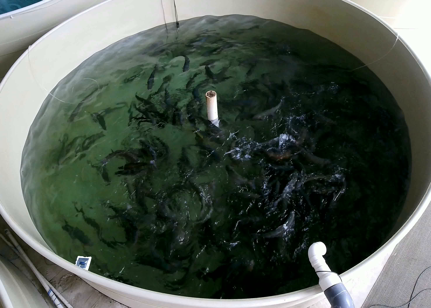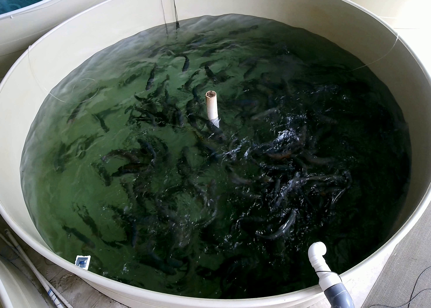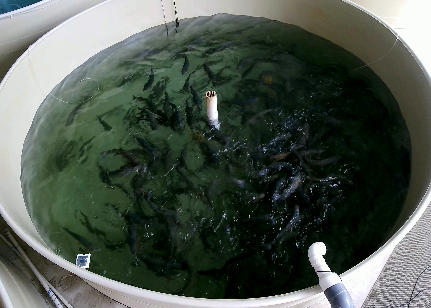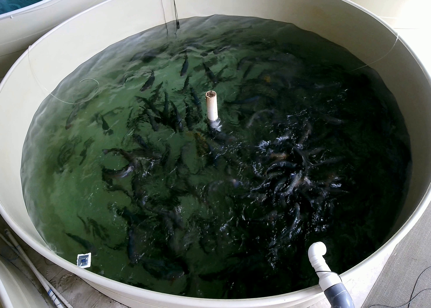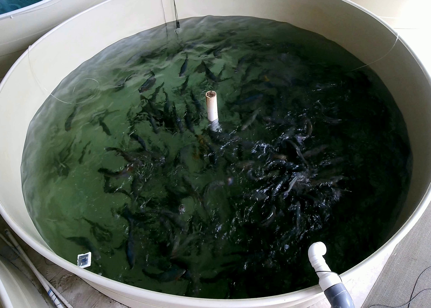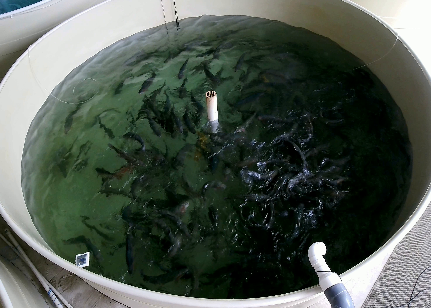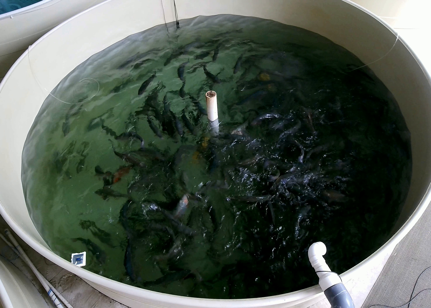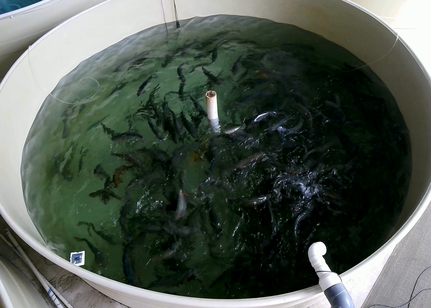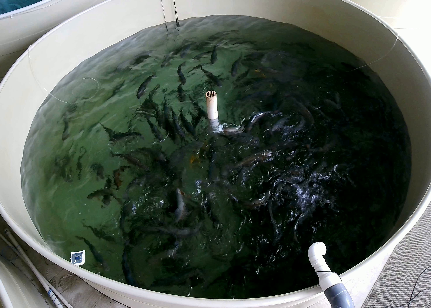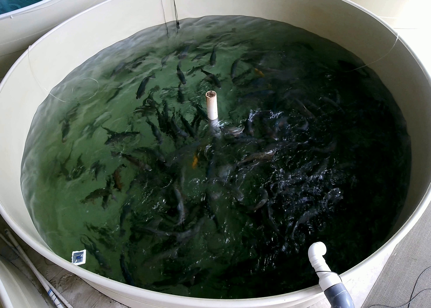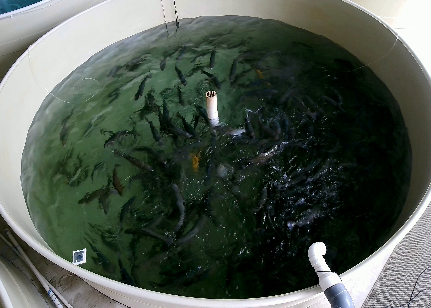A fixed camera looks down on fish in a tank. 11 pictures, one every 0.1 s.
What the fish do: Weak feeding.
